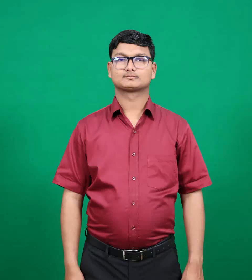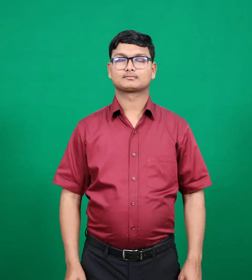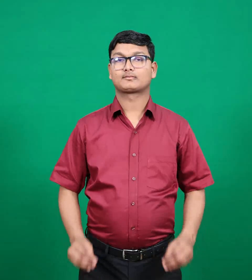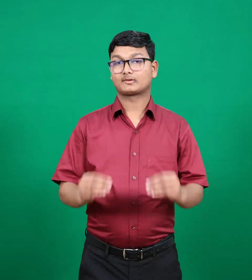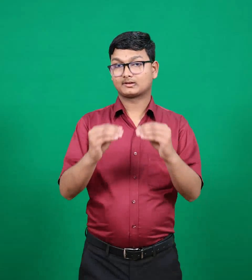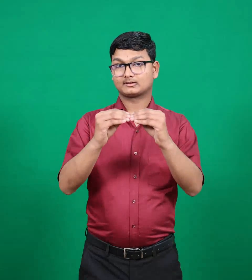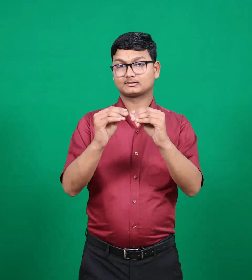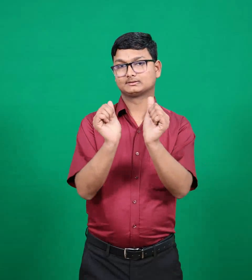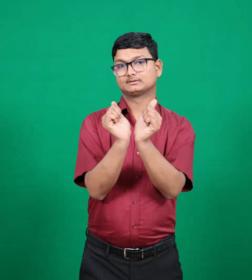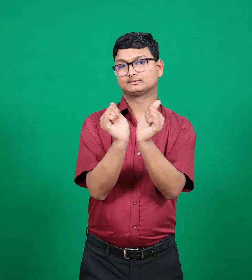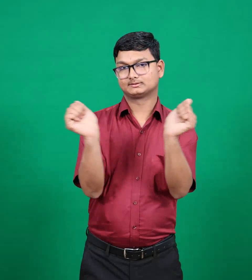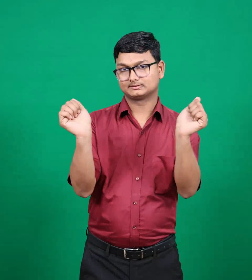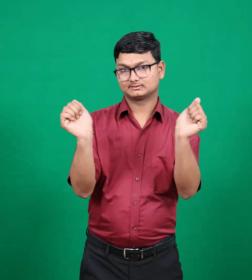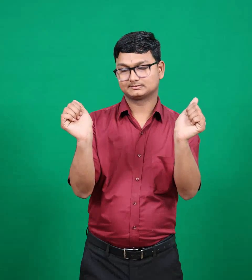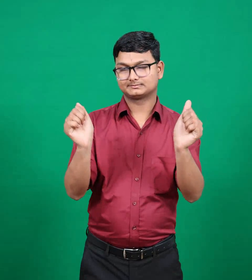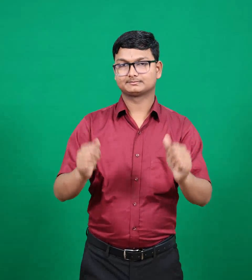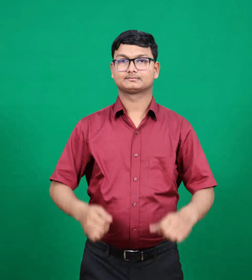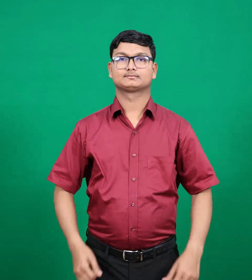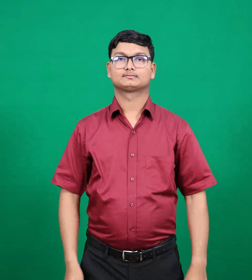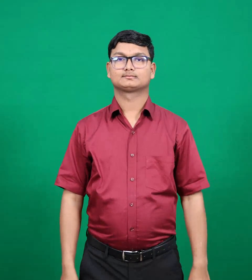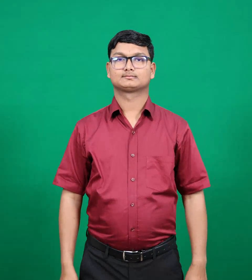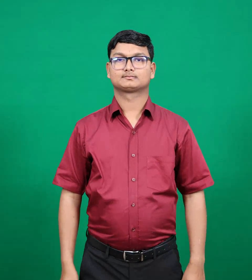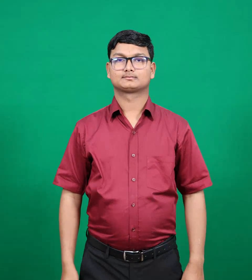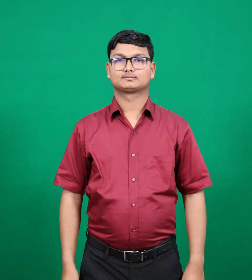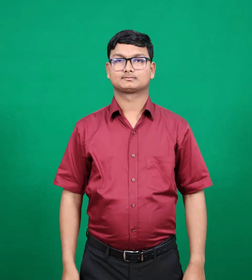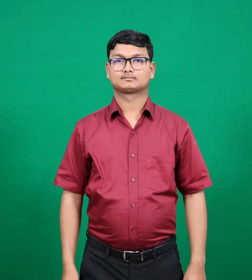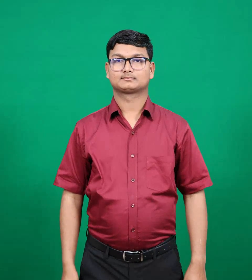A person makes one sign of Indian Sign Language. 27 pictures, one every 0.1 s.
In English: barabbas
